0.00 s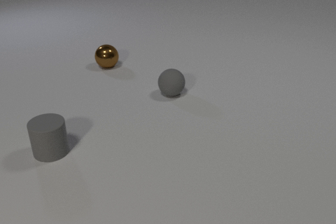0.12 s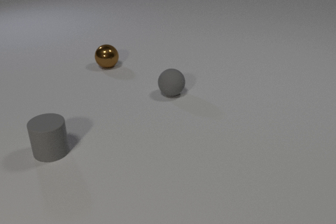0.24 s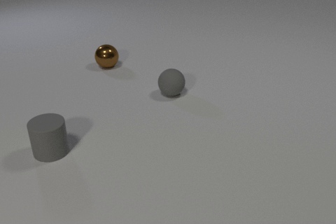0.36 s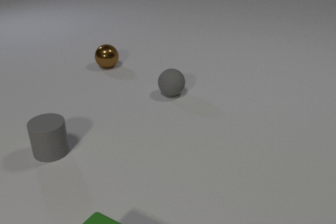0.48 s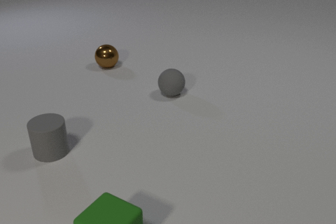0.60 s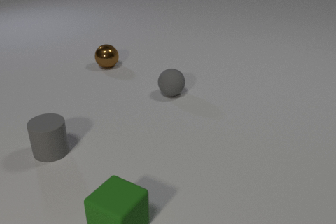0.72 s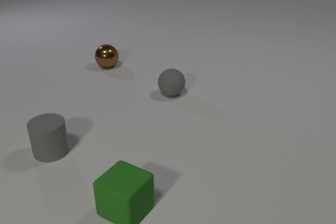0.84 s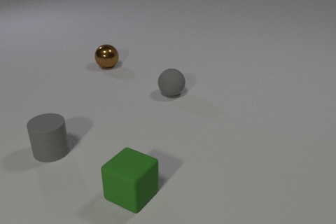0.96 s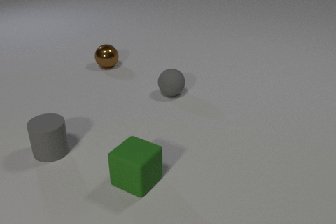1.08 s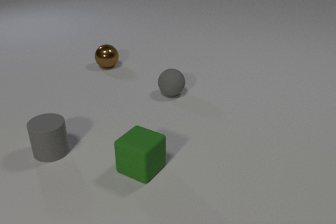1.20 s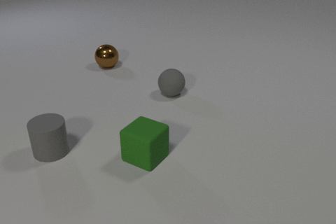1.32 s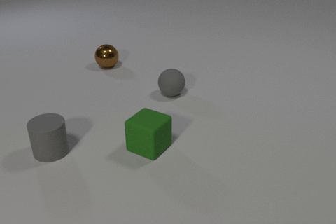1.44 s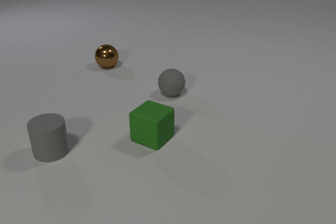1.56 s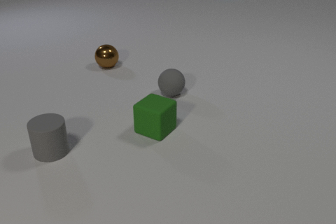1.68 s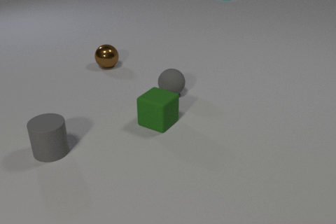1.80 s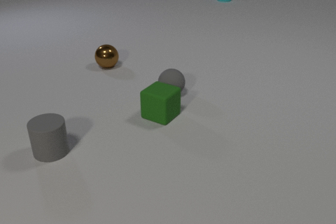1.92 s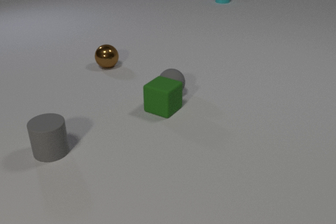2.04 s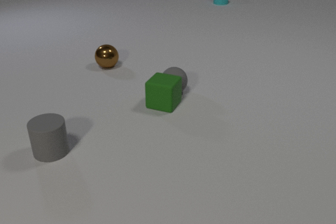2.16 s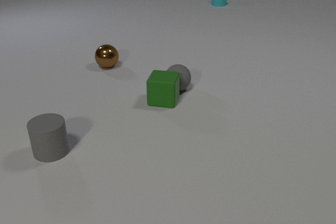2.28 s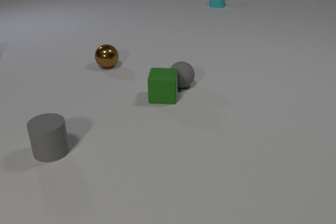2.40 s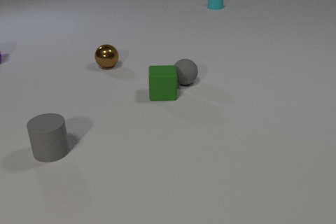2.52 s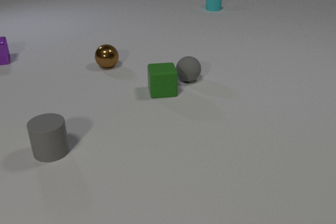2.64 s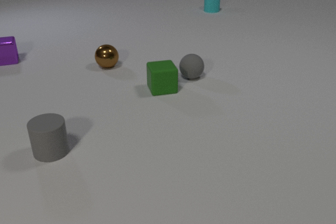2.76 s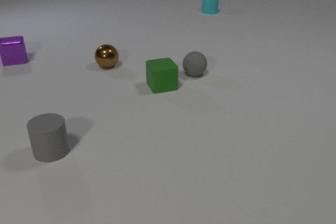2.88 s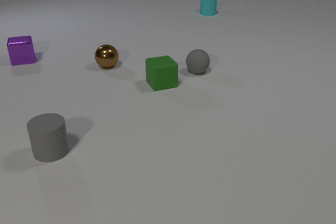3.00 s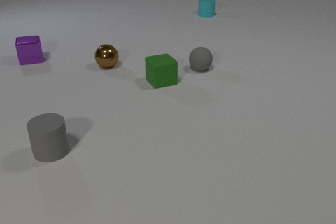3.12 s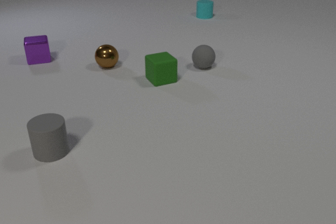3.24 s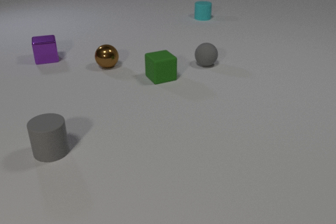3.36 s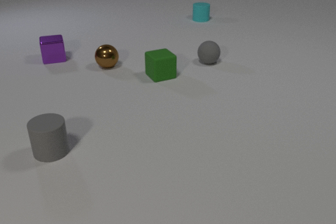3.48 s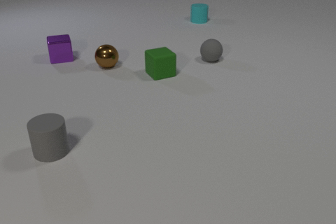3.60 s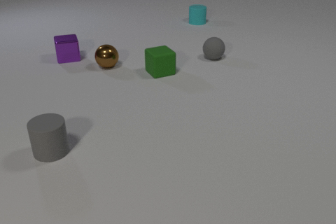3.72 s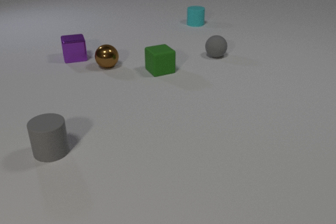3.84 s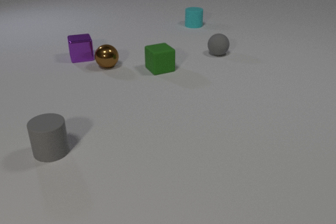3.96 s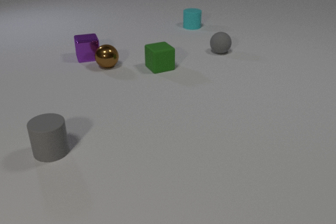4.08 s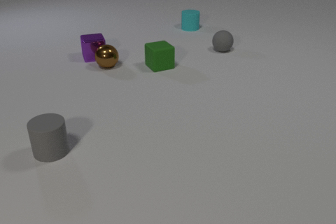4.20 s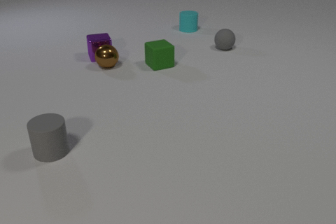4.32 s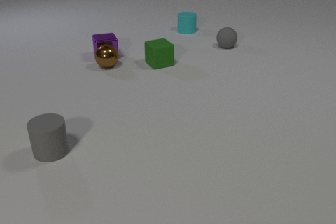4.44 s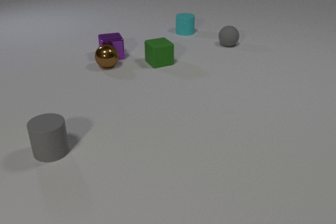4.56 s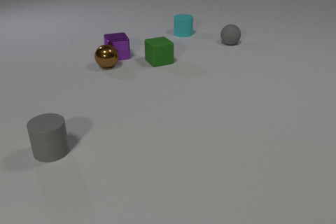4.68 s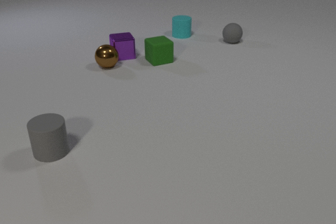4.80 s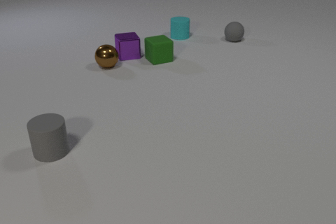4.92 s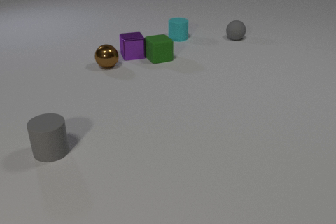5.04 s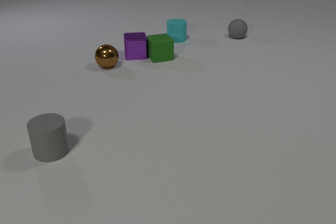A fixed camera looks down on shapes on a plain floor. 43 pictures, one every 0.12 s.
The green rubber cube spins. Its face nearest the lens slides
to the right.
The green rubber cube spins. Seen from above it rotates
counterclockwise.
0.00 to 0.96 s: The green rubber cube comes in at the bottom edge, slides away from the camera.
0.96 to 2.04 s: The green rubber cube slides away from the camera. The cyan rubber cylinder comes in at the top edge, slides toward the camera. The green rubber cube and the gray rubber sphere collide.
2.04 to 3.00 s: The green rubber cube slides away from the camera, spins so that its near face slides to the right, counterclockwise seen from above. The gray rubber sphere rolls away from the camera and to the right. The purple metal cube comes in at the left edge, slides to the right. The cyan rubber cylinder slides toward the camera.
3.00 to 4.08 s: The green rubber cube slides away from the camera. The gray rubber sphere rolls away from the camera. The purple metal cube slides to the right. The cyan rubber cylinder slides toward the camera.
4.08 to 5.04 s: The green rubber cube slides away from the camera. The gray rubber sphere rolls away from the camera. The purple metal cube slides to the right. The cyan rubber cylinder slides toward the camera. The green rubber cube and the purple metal cube collide.
Are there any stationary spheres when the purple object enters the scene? yes.
What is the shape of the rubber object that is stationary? cylinder.
How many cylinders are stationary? 1.
